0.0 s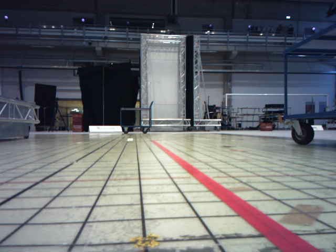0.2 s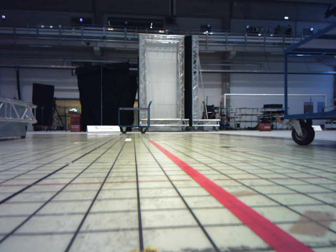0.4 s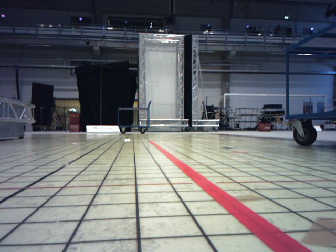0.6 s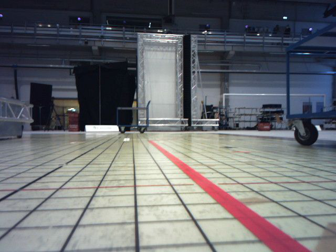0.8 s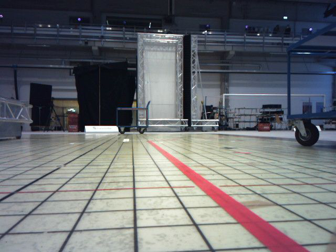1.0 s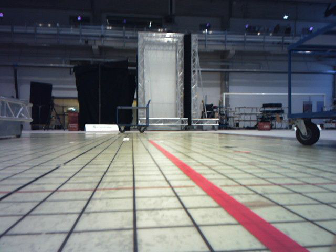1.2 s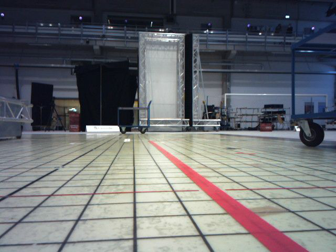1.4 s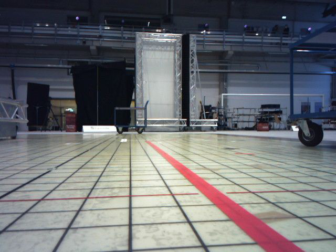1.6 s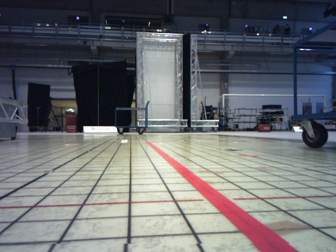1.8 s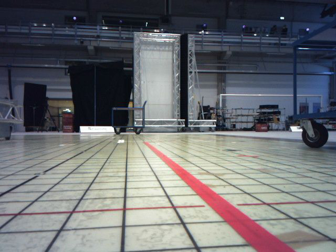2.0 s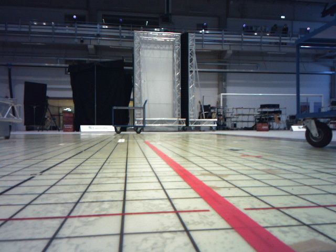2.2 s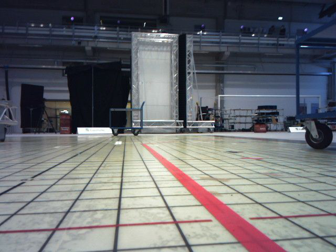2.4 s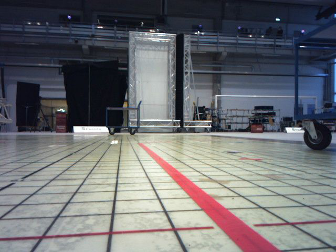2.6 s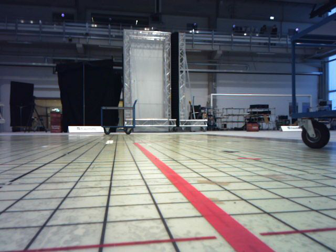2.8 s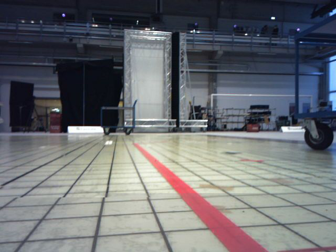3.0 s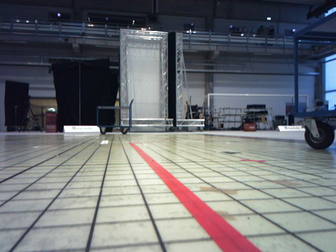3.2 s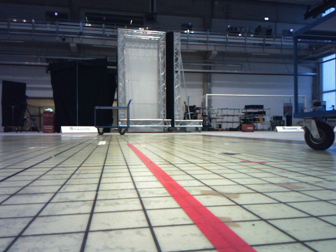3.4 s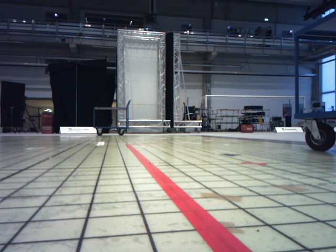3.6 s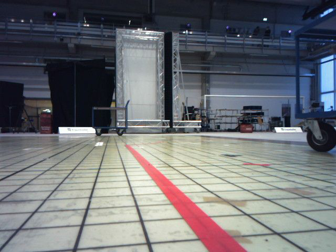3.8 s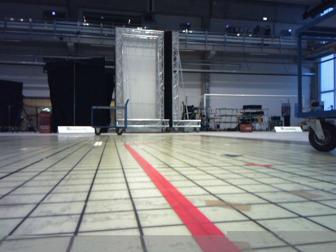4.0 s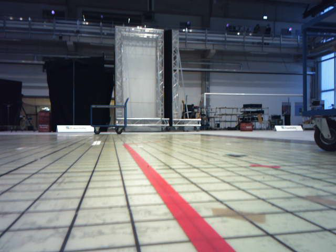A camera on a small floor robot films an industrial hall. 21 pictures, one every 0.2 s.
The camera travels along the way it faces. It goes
forward.
0.0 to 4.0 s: The camera travels forward, about 0.8 m, so what stands in front looms larger.
The film runs forward here.
